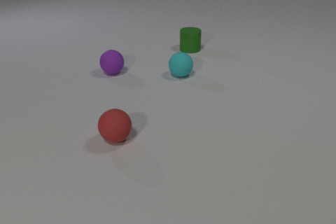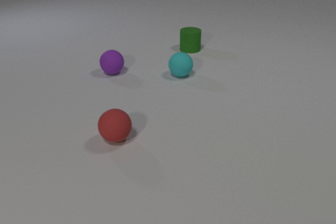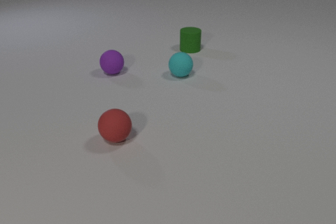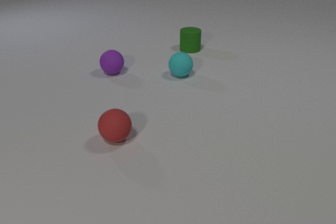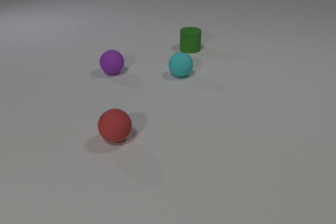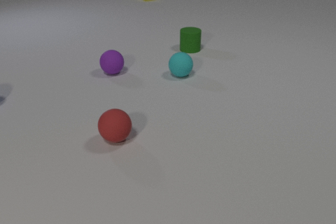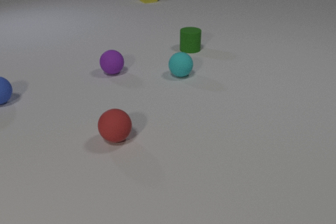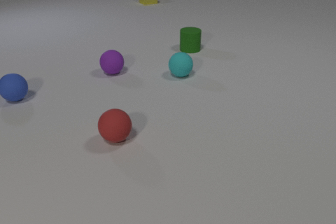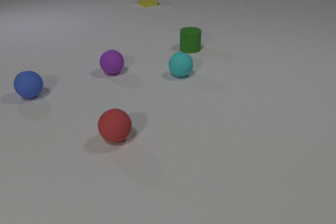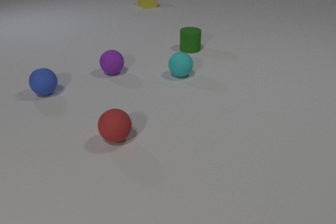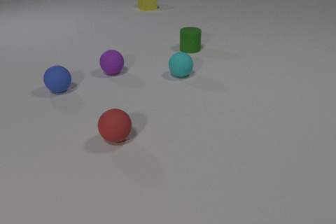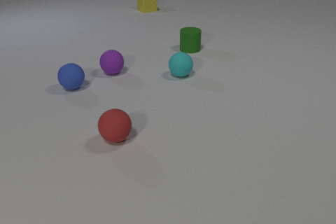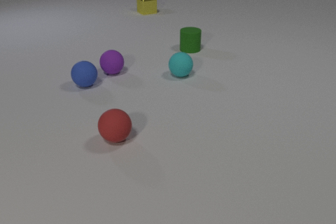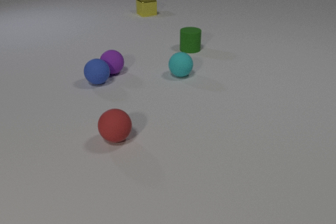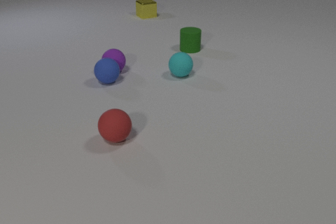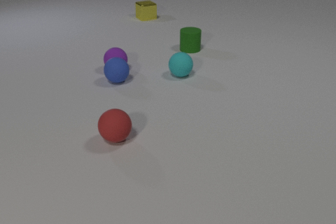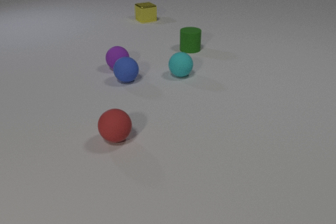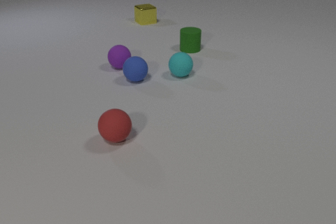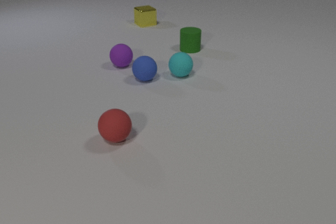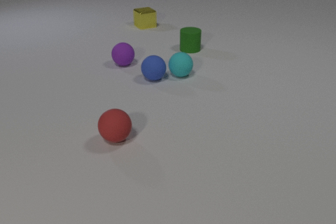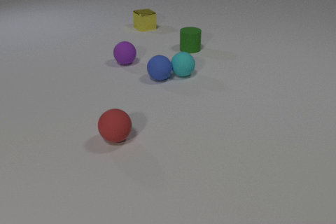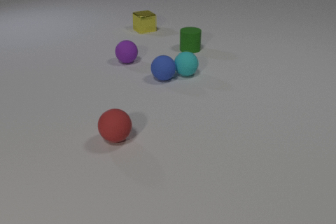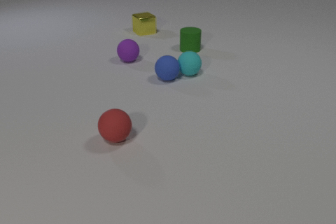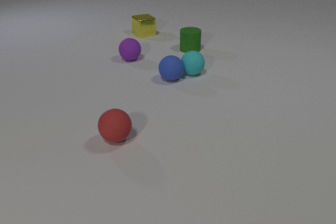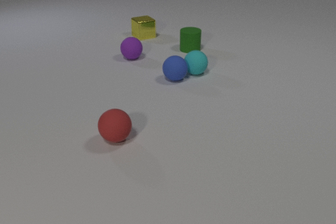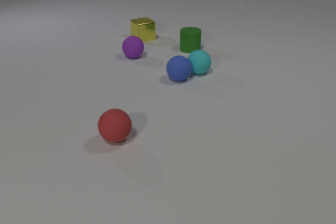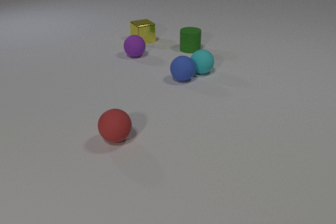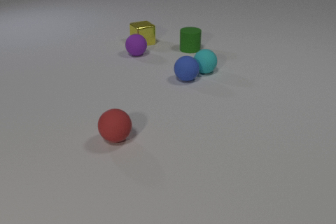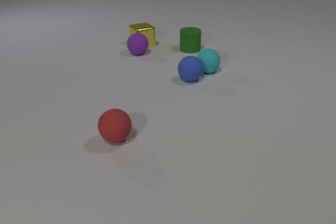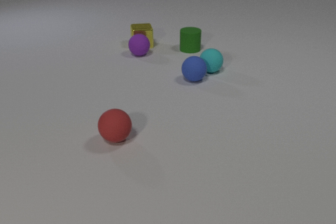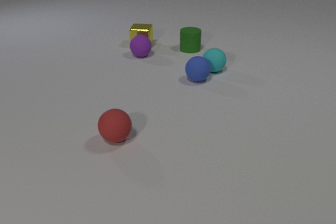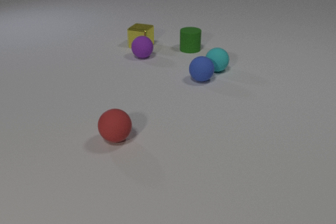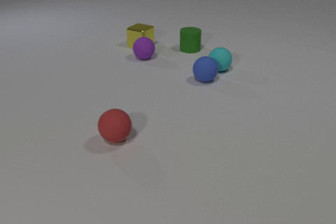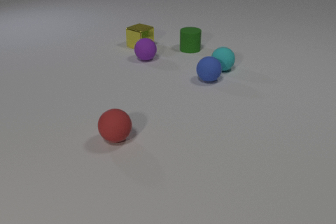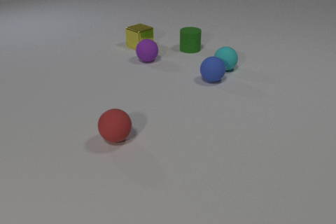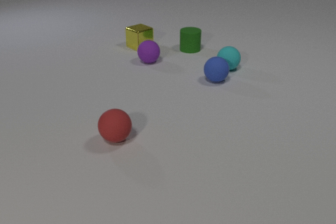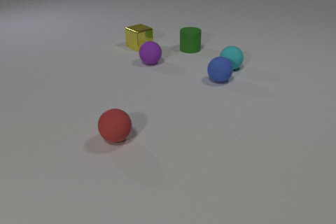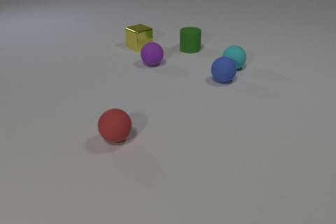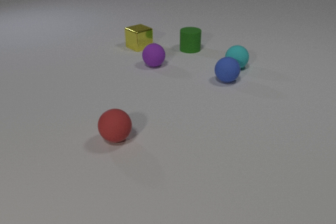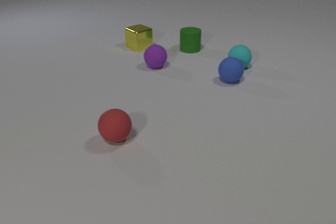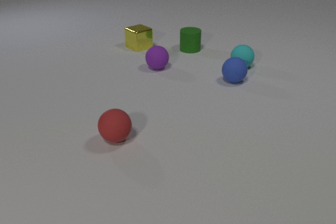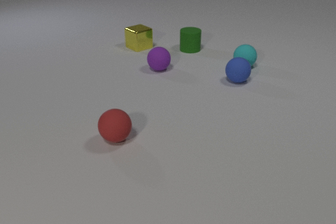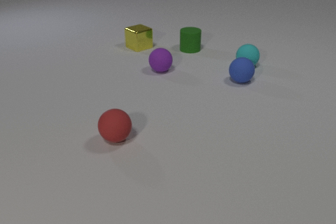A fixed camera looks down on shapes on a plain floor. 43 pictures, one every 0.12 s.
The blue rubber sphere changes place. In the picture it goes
to the right.
The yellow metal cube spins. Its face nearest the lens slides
to the left.
0.00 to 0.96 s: The blue rubber sphere comes in at the left edge, rolls to the right. The yellow metal cube comes in at the top edge, slides toward the camera.
0.96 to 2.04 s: The blue rubber sphere rolls to the right. The purple rubber sphere rolls away from the camera and to the right. The yellow metal cube slides toward the camera. The blue rubber sphere and the purple rubber sphere collide.
2.04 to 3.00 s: The blue rubber sphere rolls to the right. The purple rubber sphere rolls away from the camera and to the right. The cyan rubber sphere rolls to the right and away from the camera. The yellow metal cube slides toward the camera. The blue rubber sphere and the cyan rubber sphere collide.
3.00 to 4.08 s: The blue rubber sphere rolls to the right. The purple rubber sphere rolls to the right and toward the camera. The cyan rubber sphere rolls to the right and away from the camera. The yellow metal cube slides toward the camera, spins clockwise seen from above by about 75 degrees, its near face sliding to the left. The purple rubber sphere and the yellow metal cube collide.
4.08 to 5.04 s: The blue rubber sphere rolls to the right. The purple rubber sphere rolls toward the camera and to the right. The cyan rubber sphere rolls to the right and away from the camera.
How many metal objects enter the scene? 1.
How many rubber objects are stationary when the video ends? 2.
What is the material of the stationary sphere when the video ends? rubber.
